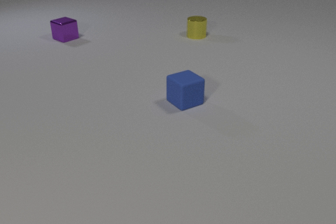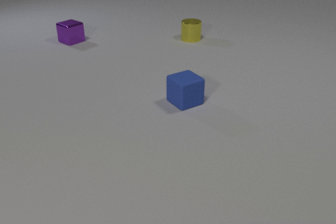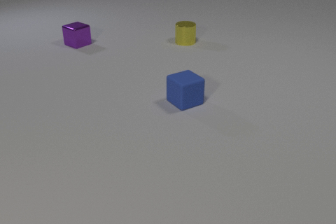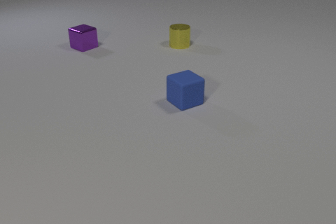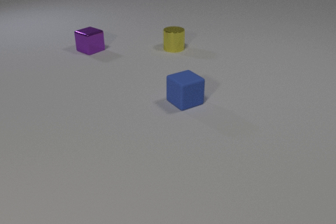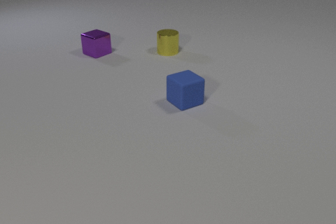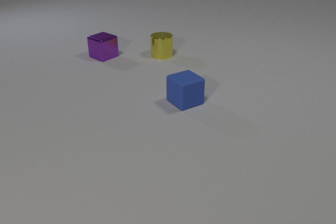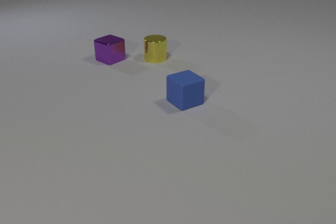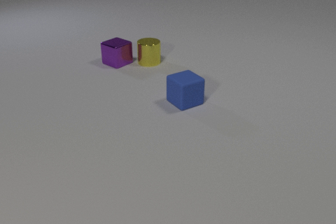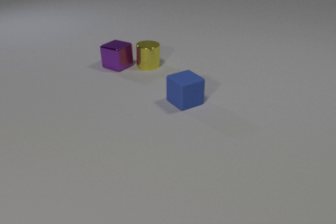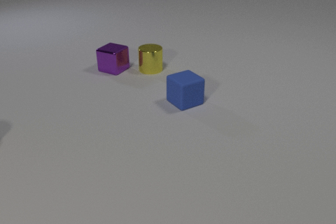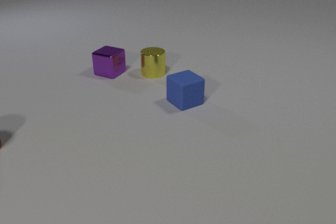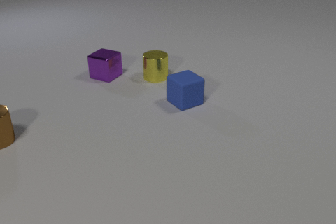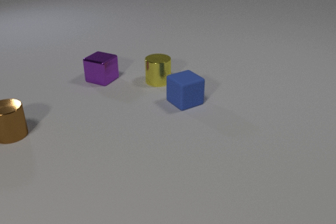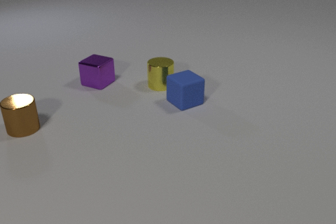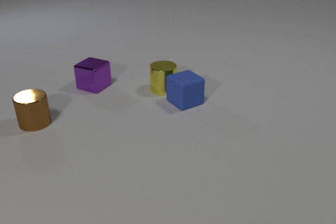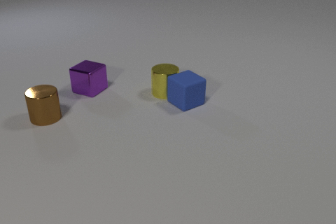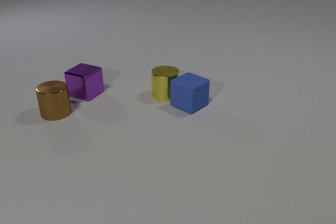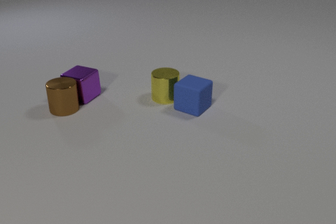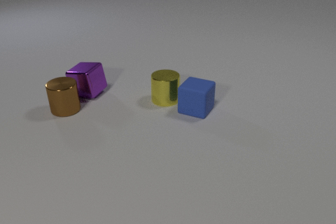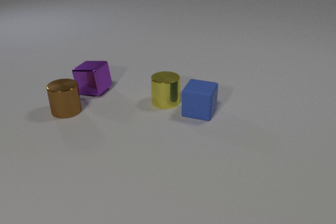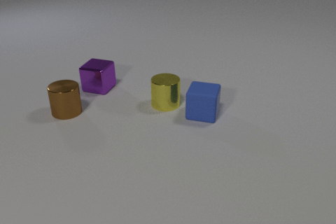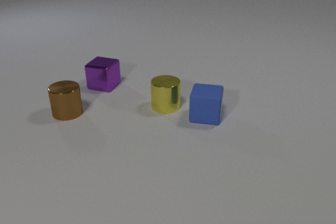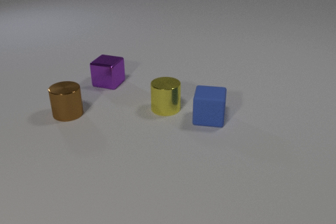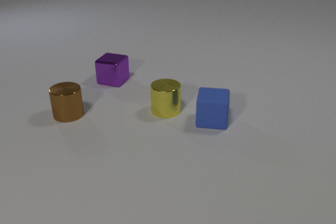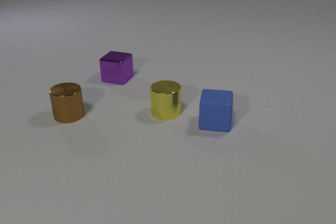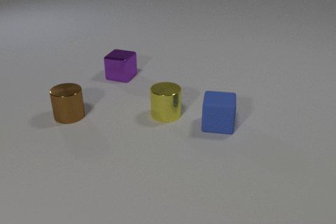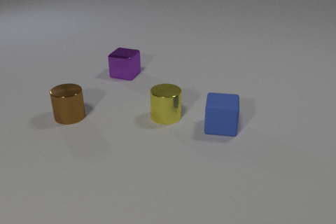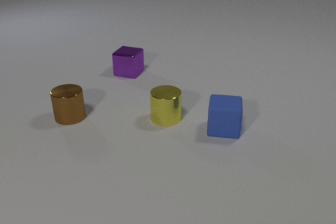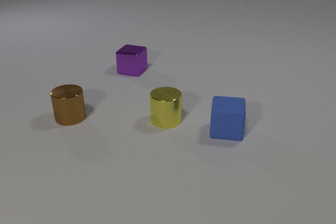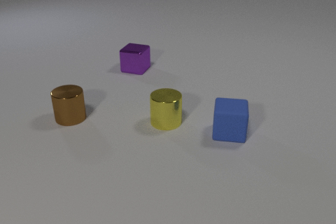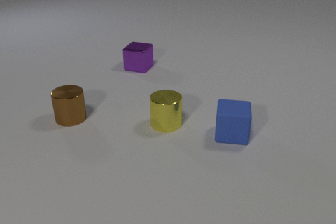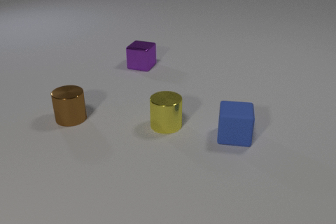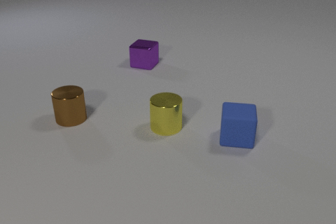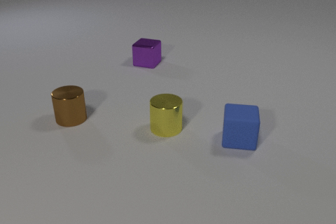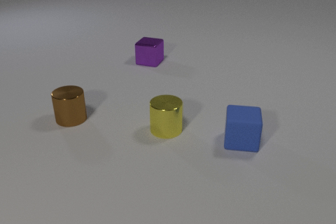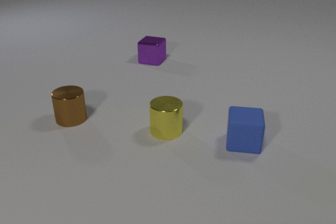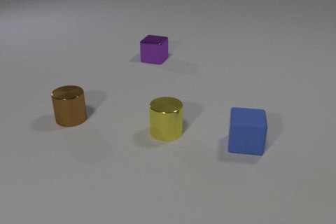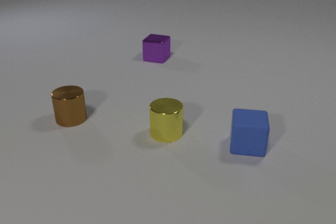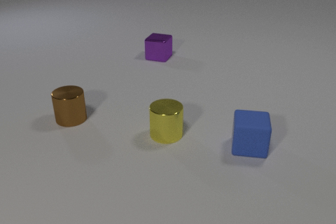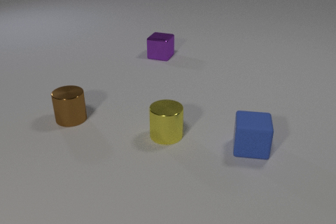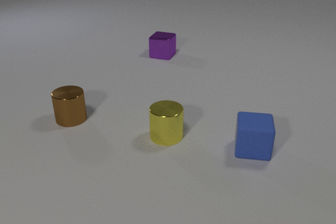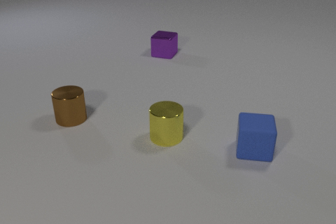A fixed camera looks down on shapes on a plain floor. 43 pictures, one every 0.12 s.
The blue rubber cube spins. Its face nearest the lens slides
to the right.
The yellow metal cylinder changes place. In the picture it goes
toward the camera.
0.00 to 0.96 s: The purple metal cube slides toward the camera and to the right. The yellow metal cylinder slides toward the camera and to the left.
0.96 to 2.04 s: The purple metal cube slides toward the camera and to the left. The yellow metal cylinder slides toward the camera. The brown metal cylinder comes in at the left edge, slides to the right and away from the camera. The blue rubber cube slides toward the camera. The purple metal cube and the yellow metal cylinder collide. The yellow metal cylinder and the blue rubber cube collide.
2.04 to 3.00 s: The purple metal cube slides to the right and away from the camera. The yellow metal cylinder slides toward the camera. The brown metal cylinder slides to the right and toward the camera. The blue rubber cube slides toward the camera and to the right, spins so that its near face slides to the right, counterclockwise seen from above. The purple metal cube and the brown metal cylinder collide.
3.00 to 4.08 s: The purple metal cube slides away from the camera and to the right. The yellow metal cylinder slides toward the camera. The brown metal cylinder slides toward the camera. The blue rubber cube slides toward the camera and to the right.
4.08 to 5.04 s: The purple metal cube slides away from the camera and to the right. The yellow metal cylinder slides toward the camera. The blue rubber cube slides toward the camera and to the right.
How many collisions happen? 3.
What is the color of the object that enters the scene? brown.
Are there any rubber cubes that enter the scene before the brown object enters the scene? no.
